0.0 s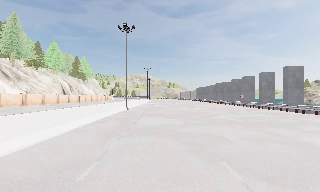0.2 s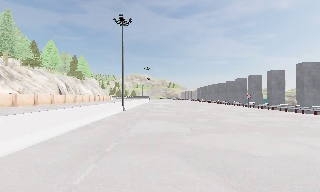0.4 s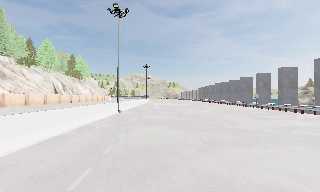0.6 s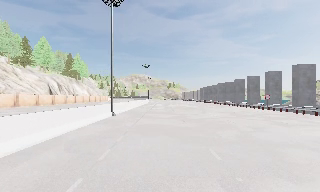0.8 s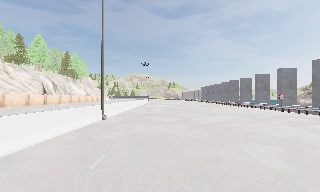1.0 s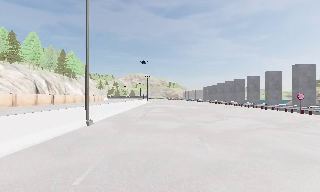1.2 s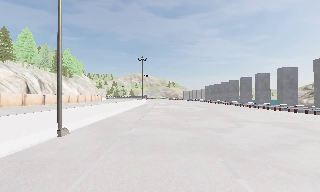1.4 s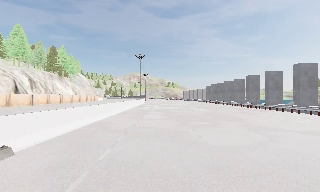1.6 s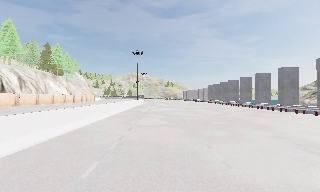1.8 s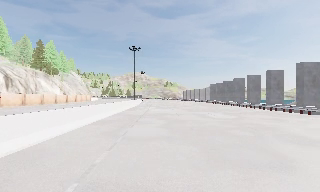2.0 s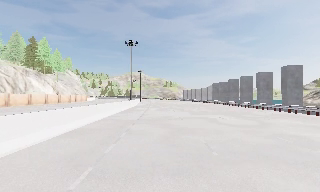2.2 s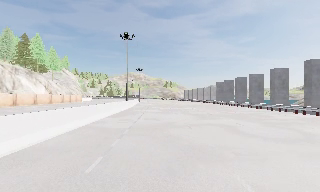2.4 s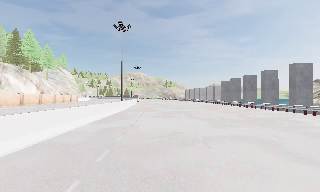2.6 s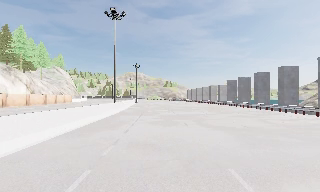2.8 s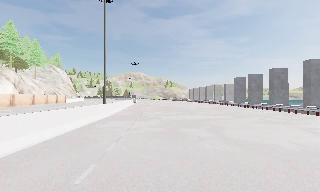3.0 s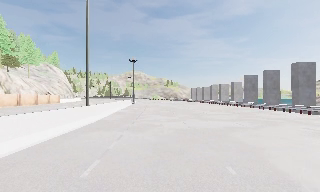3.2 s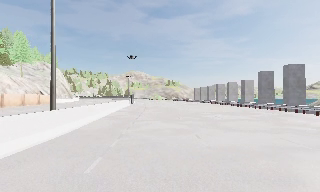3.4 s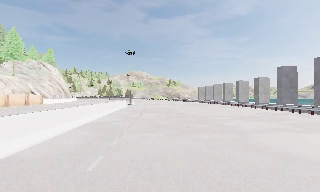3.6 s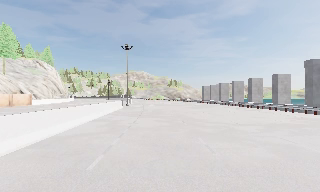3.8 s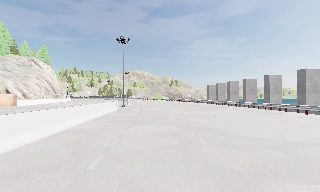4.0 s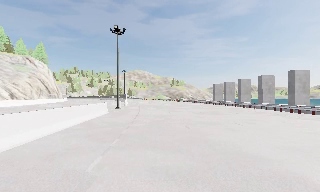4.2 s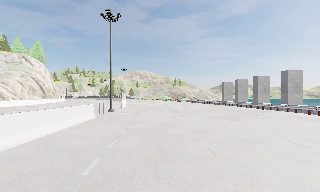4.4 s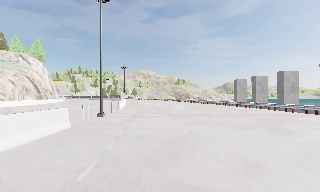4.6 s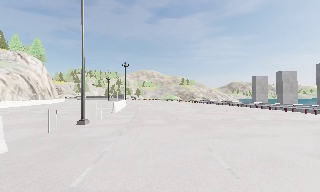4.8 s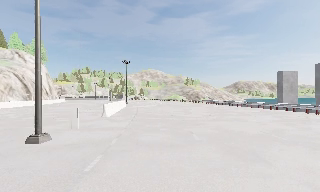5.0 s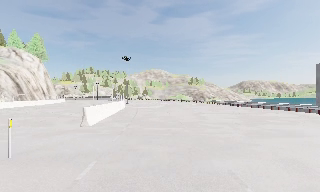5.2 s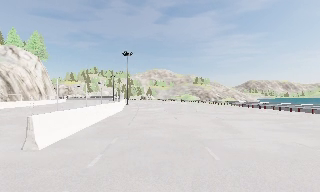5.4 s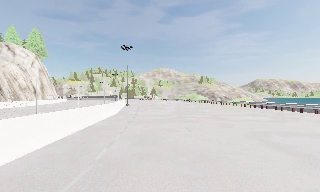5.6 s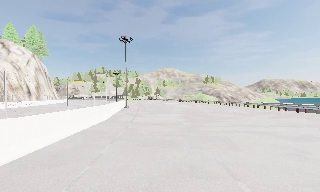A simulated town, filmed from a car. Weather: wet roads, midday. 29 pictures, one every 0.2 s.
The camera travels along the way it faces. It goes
forward.
0.0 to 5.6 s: The scene slides to the right, as the camera pans about 10 degrees to its left. It travels forward, about 100 m, so what stands in front looms larger. It gains speed.
The film runs forward here.
